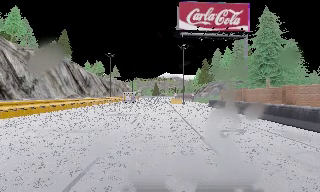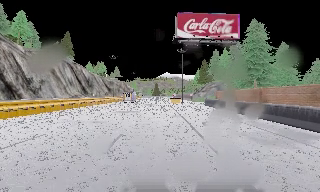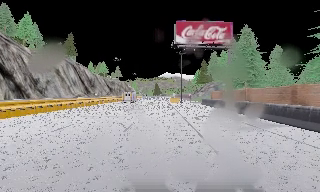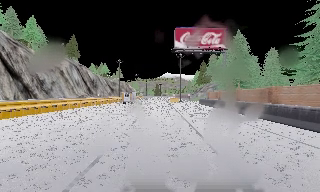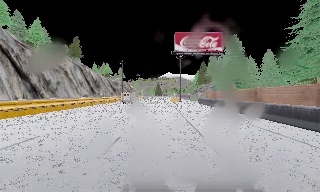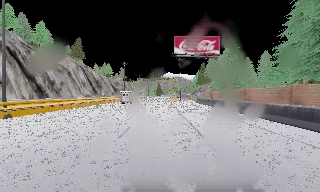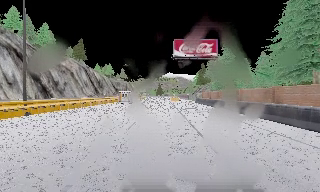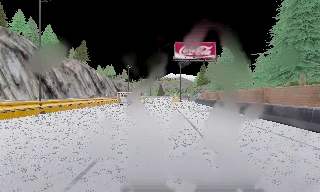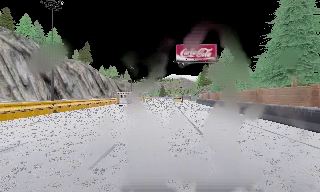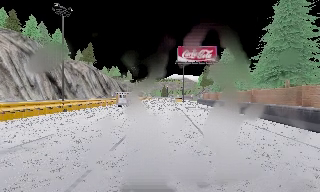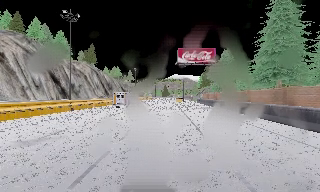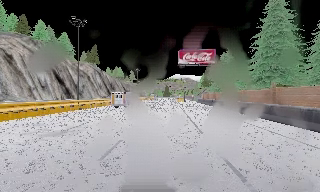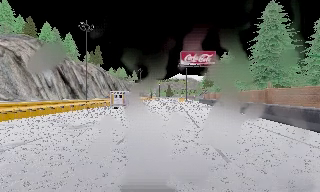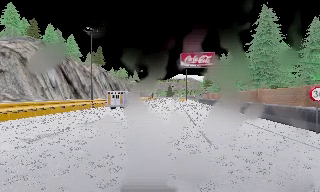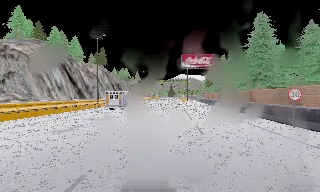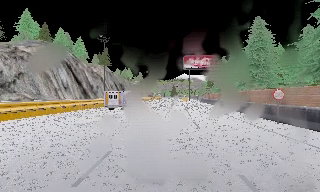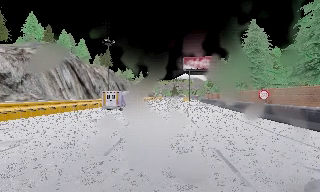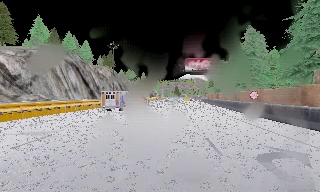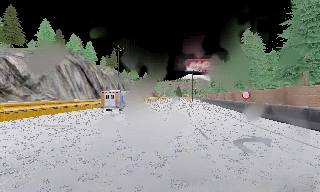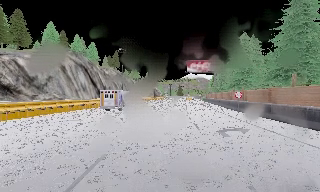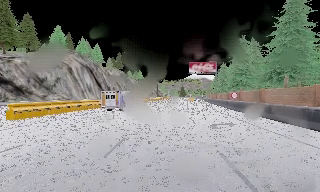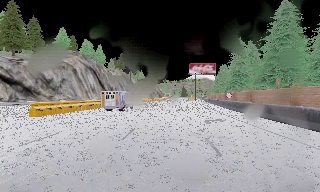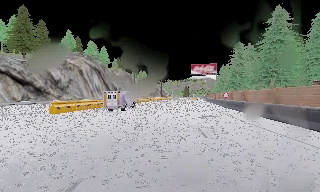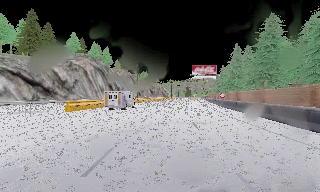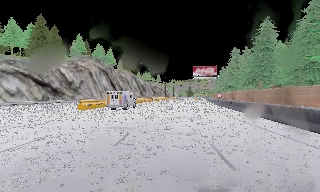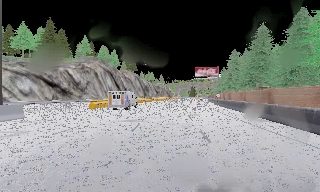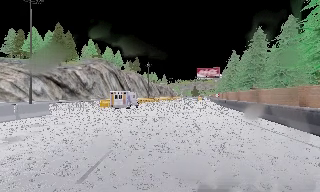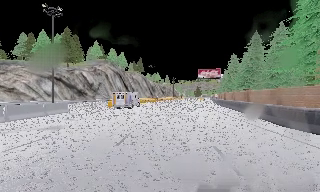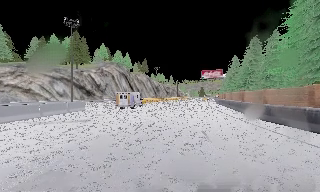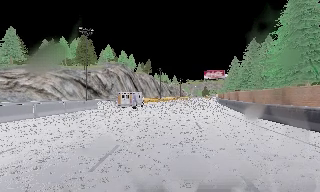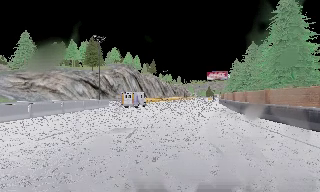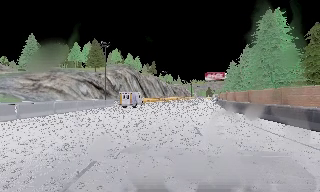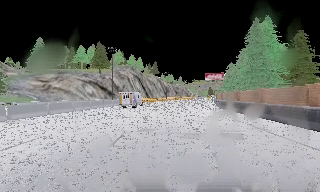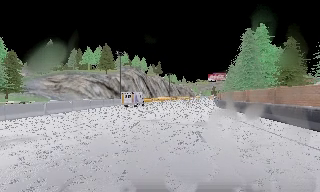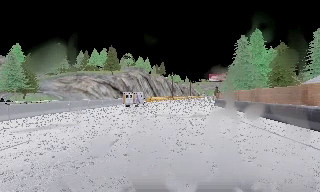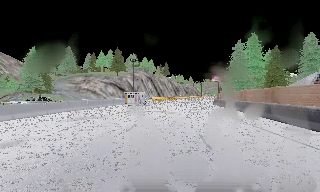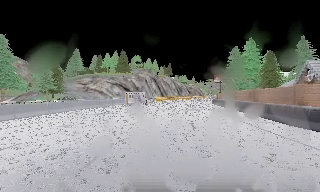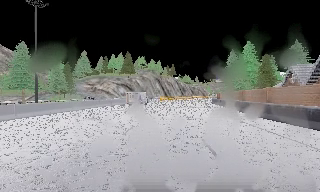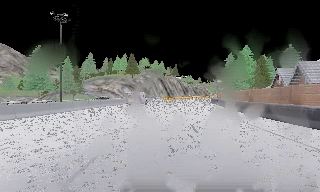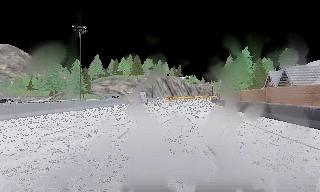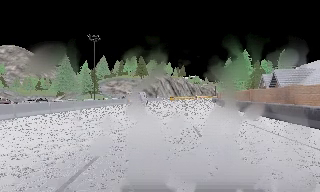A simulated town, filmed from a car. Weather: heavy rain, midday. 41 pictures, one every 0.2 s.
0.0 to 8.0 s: The scene slides to the right, as the camera pans about 30 degrees to its left. It travels backward, about 90 m. It gains speed.
The film runs backward here.
